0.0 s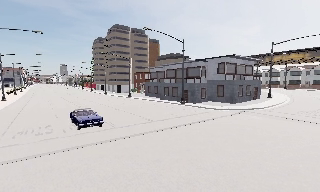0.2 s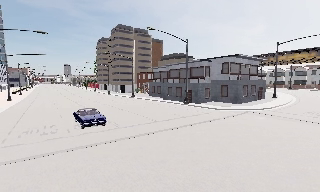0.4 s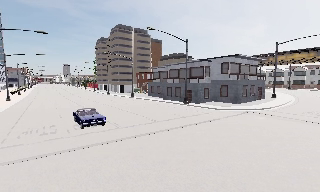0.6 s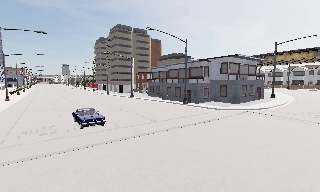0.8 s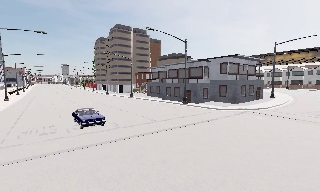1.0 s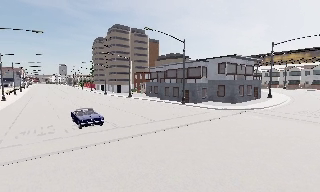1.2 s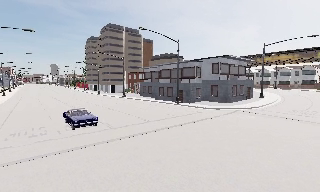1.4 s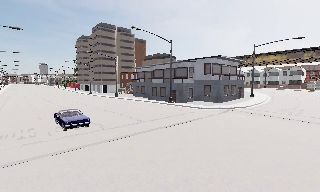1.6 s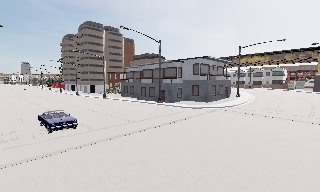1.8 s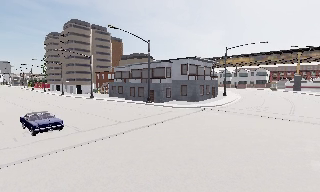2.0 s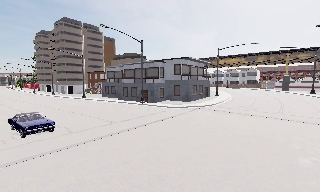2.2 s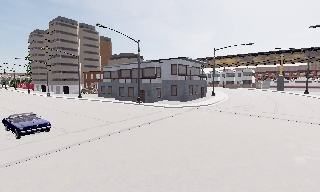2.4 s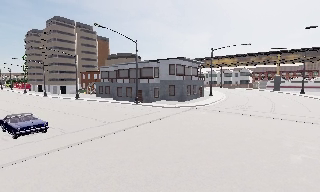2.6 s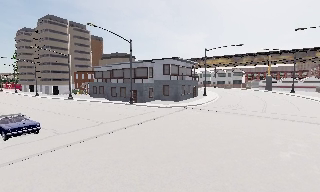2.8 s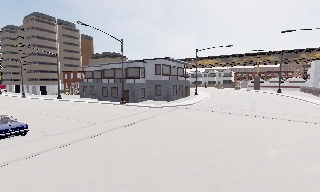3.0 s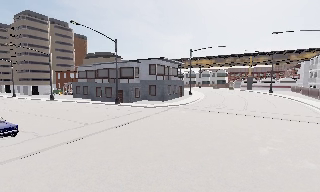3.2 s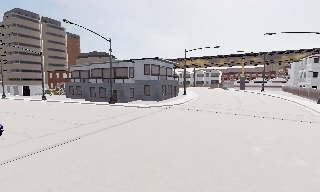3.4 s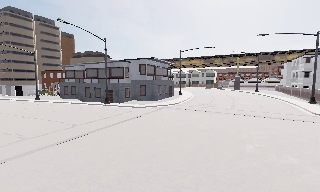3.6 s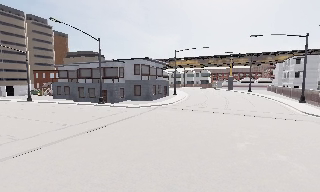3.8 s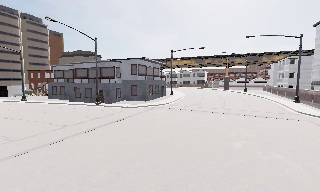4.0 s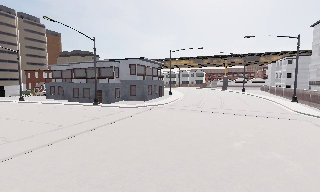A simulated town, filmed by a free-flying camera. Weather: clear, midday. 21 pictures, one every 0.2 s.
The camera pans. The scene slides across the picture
to the left.
The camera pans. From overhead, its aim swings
clockwise.
0.0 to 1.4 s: The camera shifts only a little, or ends up much as it began.
1.4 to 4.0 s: The scene slides to the left, as the camera pans about 25 degrees to its right. It travels backward, about 0.5 m, so what stands in front gets smaller.
The film runs backward here.
